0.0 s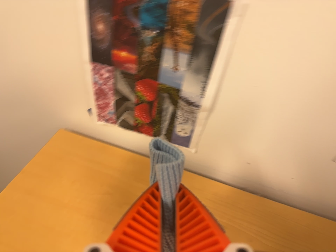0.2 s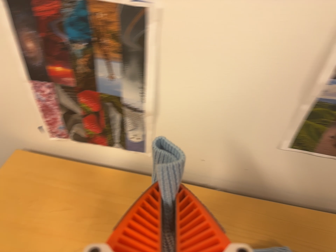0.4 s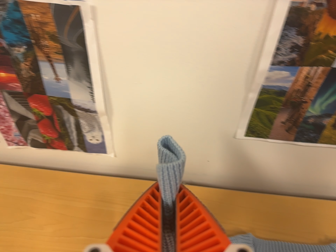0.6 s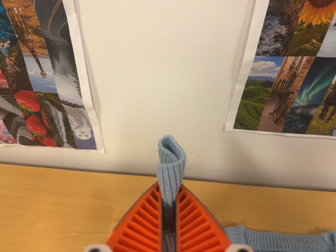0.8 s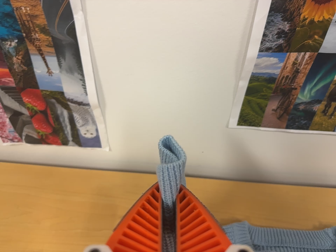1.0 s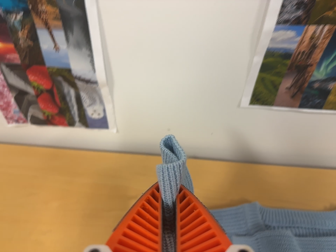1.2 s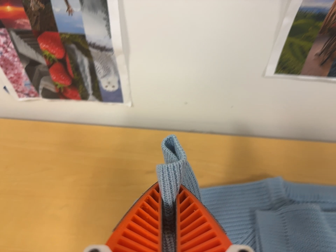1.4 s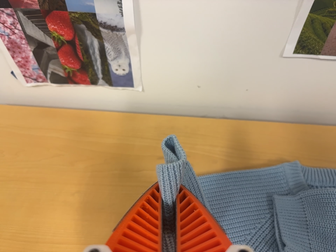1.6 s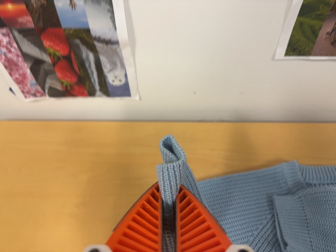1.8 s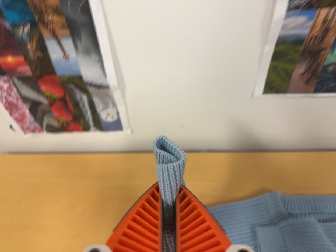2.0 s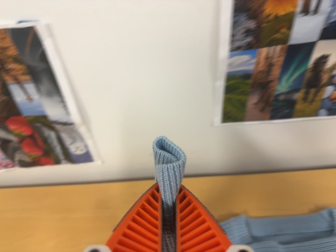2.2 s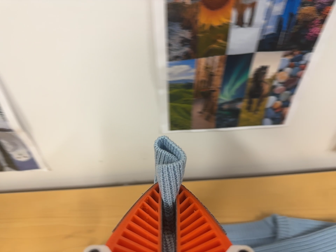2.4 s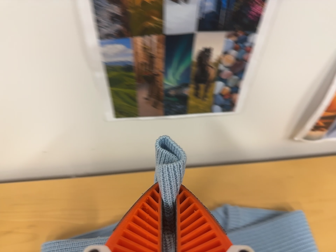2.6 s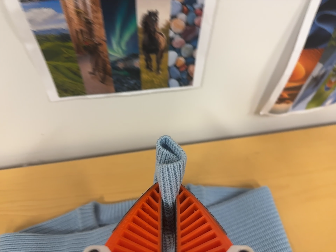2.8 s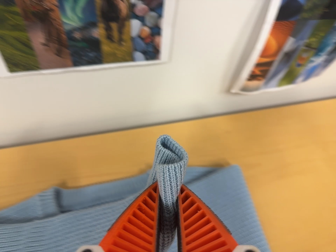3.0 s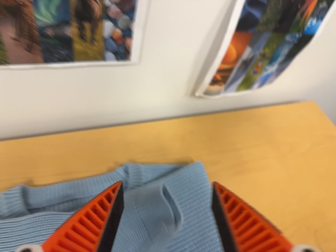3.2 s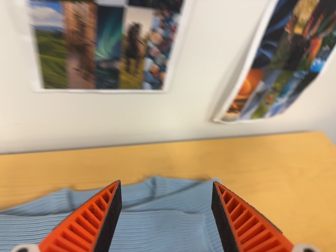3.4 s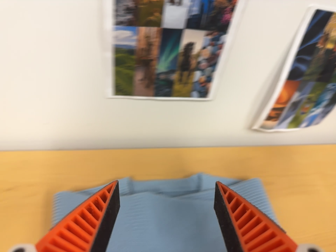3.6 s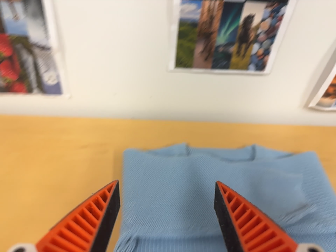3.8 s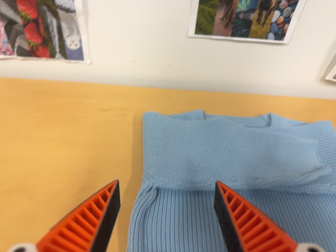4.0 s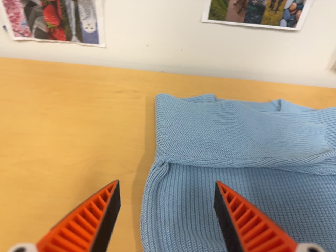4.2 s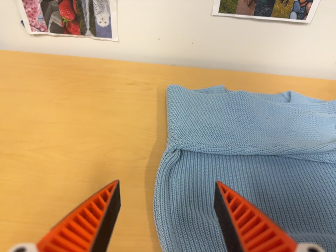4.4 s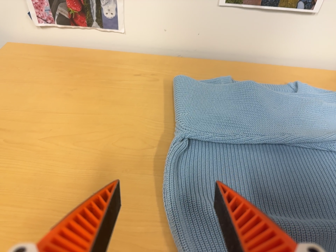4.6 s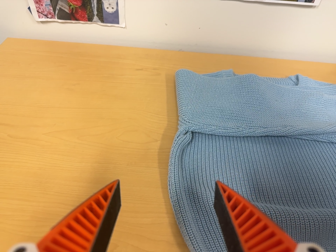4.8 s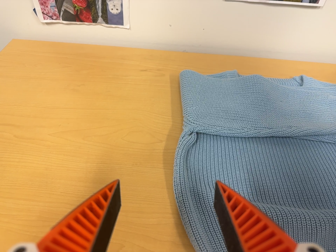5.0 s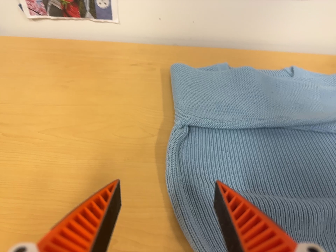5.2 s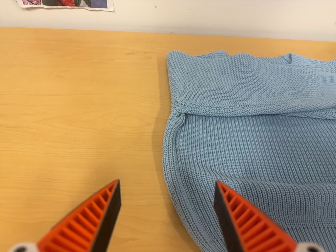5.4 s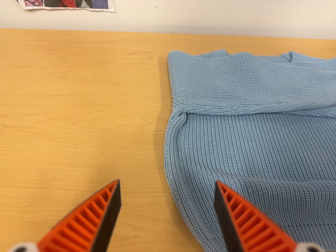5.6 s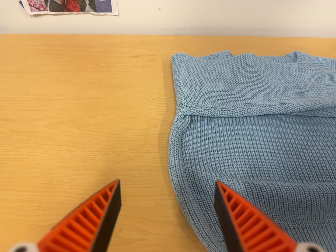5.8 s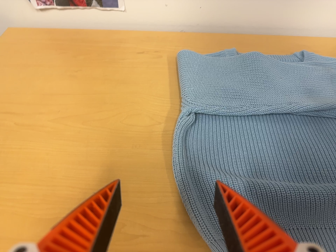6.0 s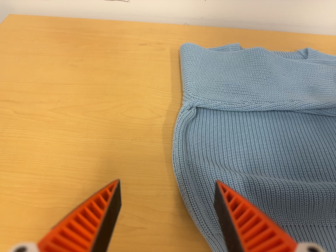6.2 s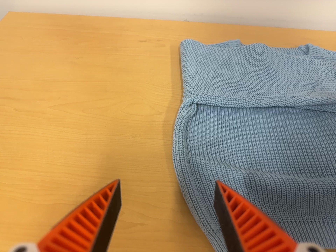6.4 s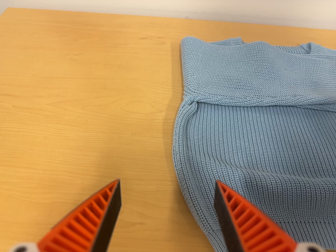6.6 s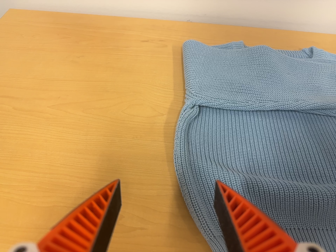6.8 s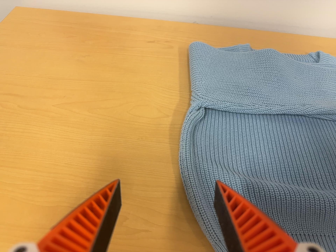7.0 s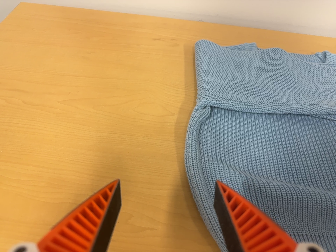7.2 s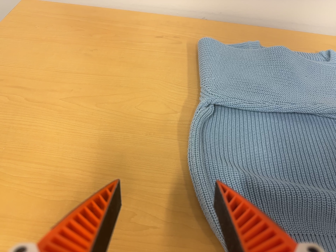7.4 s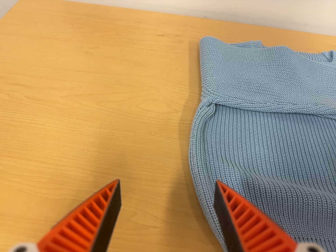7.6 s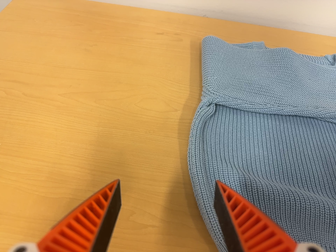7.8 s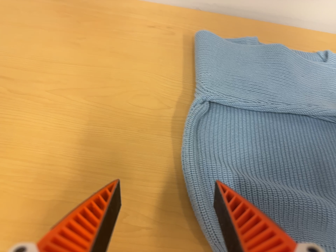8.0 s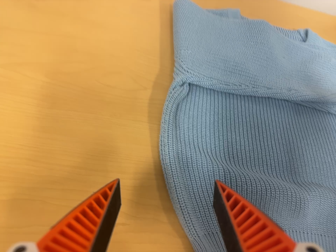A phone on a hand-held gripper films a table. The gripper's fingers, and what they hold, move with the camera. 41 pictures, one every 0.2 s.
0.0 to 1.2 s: The camera travels to its right and toward the bottom of its view, about 10 cm, so close, fixed things drift to the left. It rolls about its line of sight by about 15 degrees, and the scene rotates counterclockwise.
1.2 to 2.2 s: The camera travels to its right and toward the top of its view, about 12 cm, so close, fixed things drift to the left.
2.2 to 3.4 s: The camera swings to its right by about 15 degrees, and the scene slides to the left. It travels toward the bottom of its view, backward and to its right, about 12 cm.
3.4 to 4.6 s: The scene slides to the right, as the camera pans about 15 degrees to its left. It travels toward the bottom of its view, to its left and backward, about 22 cm, so close, fixed things drift upward.
4.6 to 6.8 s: The camera shifts only a little, or ends up much as it began.
6.8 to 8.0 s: The camera travels forward, about 7 cm, so what stands in front looms larger. Its aim tips toward the bottom of its view by about 10 degrees.
The film runs forward here.
